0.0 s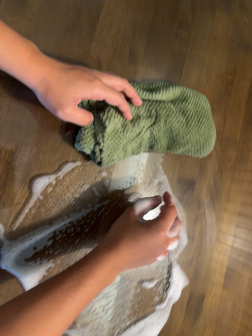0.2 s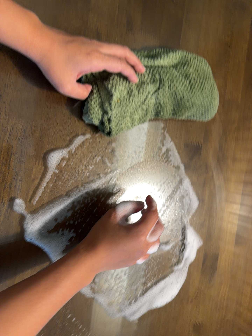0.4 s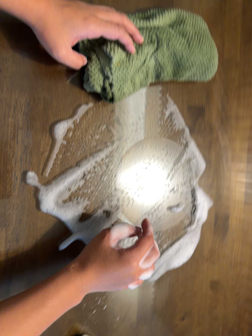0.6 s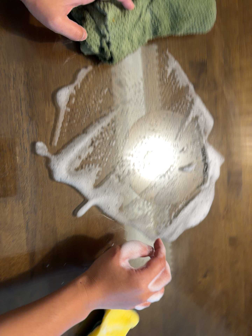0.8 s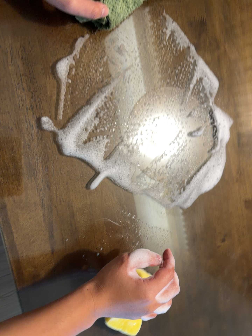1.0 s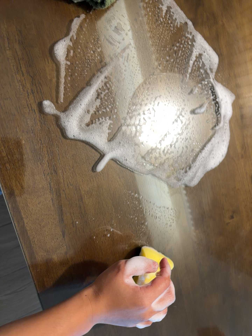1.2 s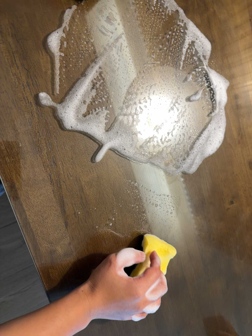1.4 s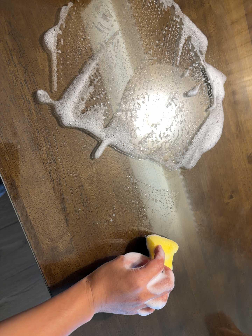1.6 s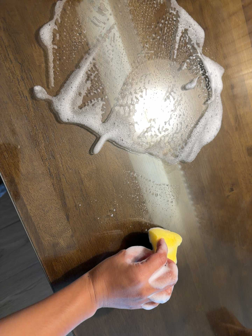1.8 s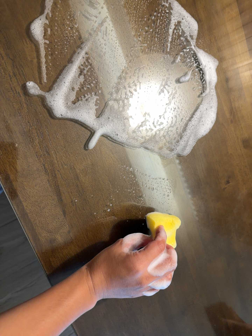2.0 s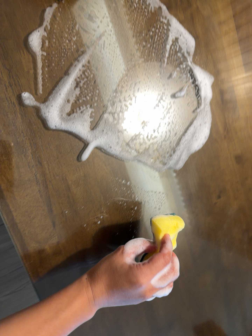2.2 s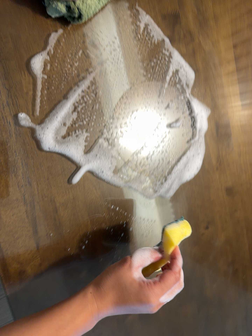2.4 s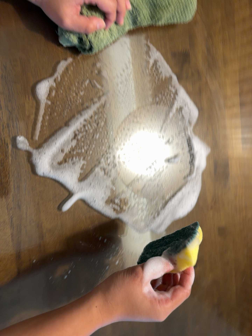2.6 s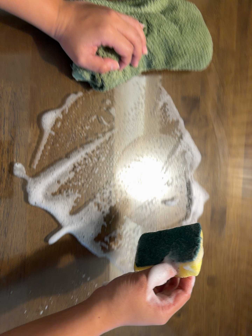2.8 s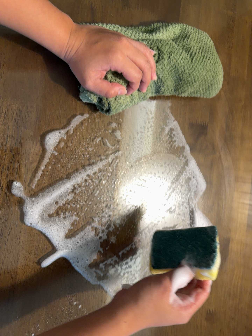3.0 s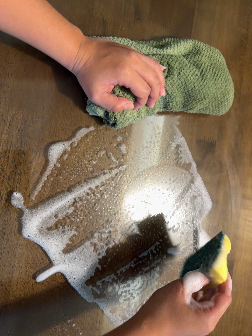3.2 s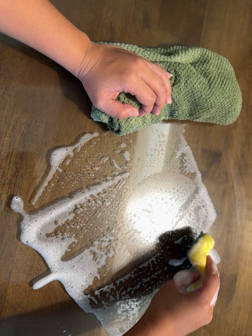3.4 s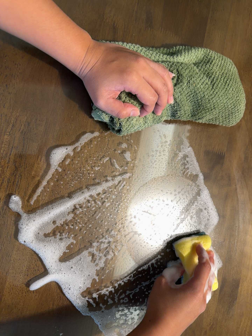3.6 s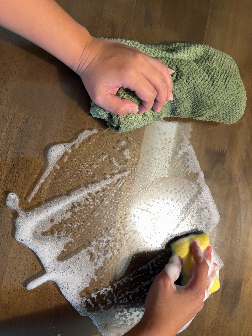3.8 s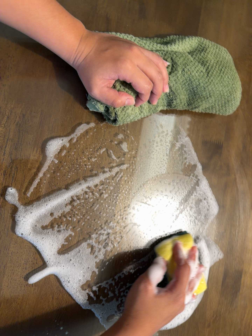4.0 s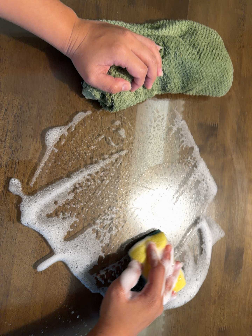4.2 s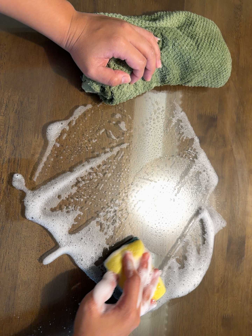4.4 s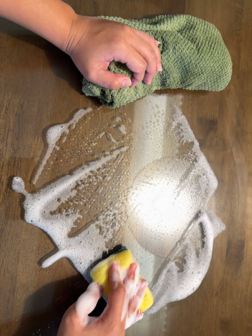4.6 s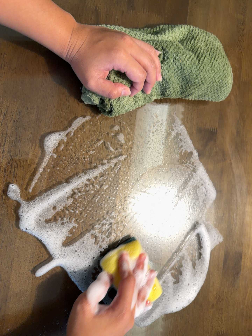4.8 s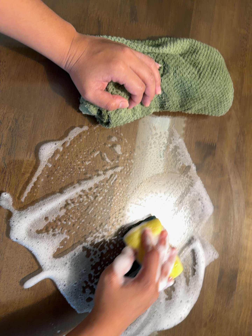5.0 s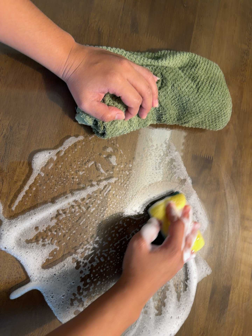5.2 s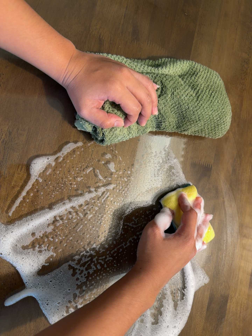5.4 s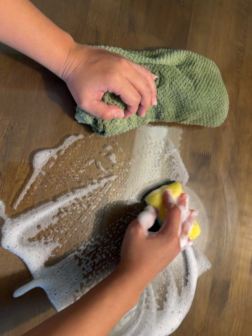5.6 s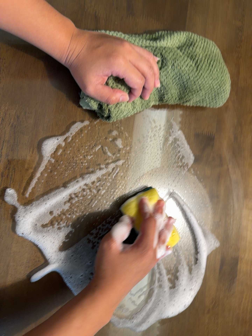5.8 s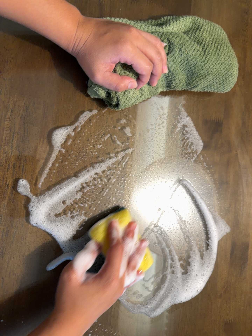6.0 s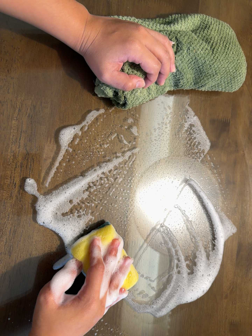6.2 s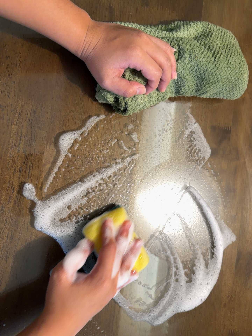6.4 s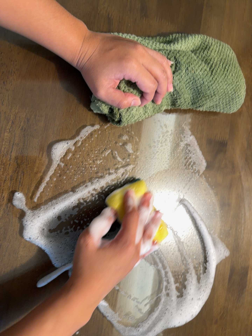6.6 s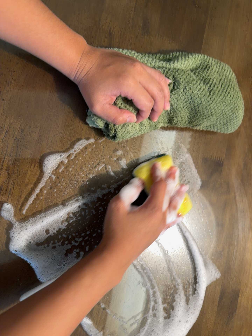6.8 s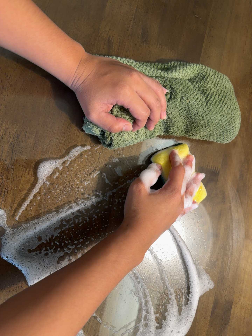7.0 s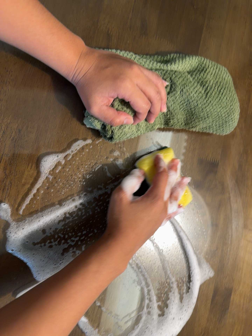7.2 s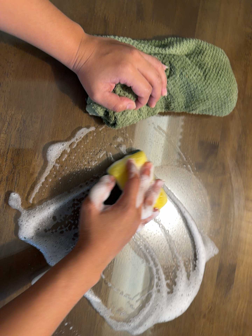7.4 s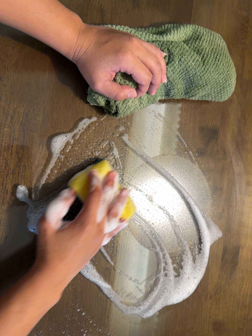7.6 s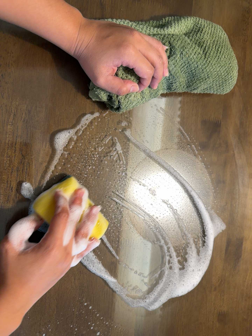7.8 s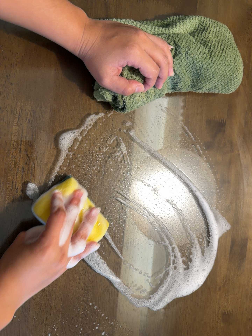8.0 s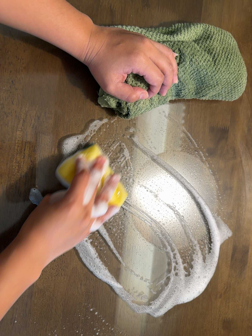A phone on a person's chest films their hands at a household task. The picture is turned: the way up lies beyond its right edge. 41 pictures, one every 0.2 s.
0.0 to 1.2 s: The camera travels toward the bottom of its view, about 14 cm, so close, fixed things drift upward. Its aim tips toward the bottom of its view by about 15 degrees, and the scene shifts upward. It rolls about its line of sight by about 30 degrees, and the scene rotates counterclockwise.
1.2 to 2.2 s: The camera shifts only a little, or ends up much as it began.
2.2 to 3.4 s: The camera travels toward the top of its view, about 10 cm, so close, fixed things drift downward. Its aim tips toward the top of its view by about 15 degrees, and the scene shifts downward. It rolls about its line of sight by about 25 degrees, and the scene rotates clockwise.
3.4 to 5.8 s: The camera shifts only a little, or ends up much as it began.
5.8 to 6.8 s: The camera rolls about its line of sight by about 10 degrees, and the scene rotates clockwise.
6.8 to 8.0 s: The camera shifts only a little, or ends up much as it began.
The film runs backward here.
